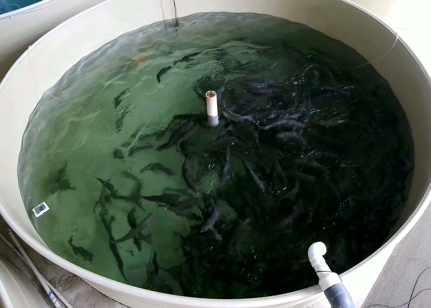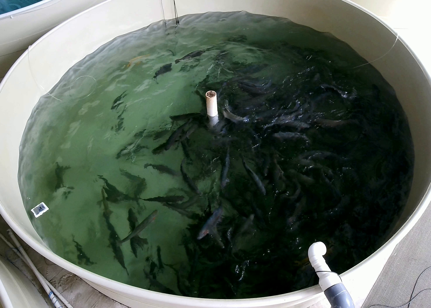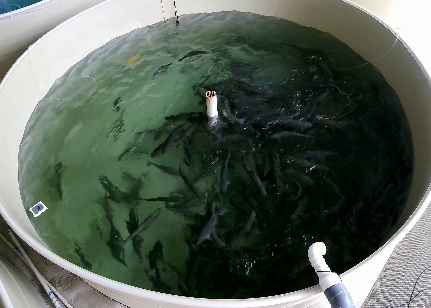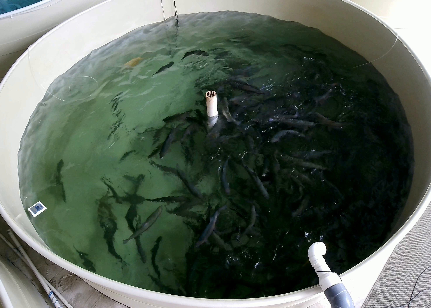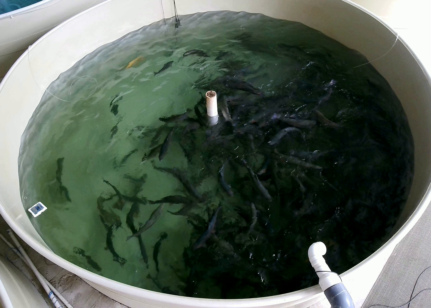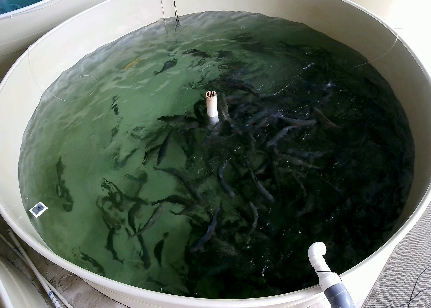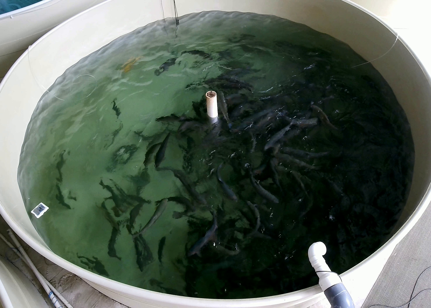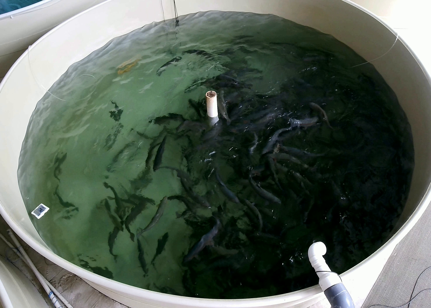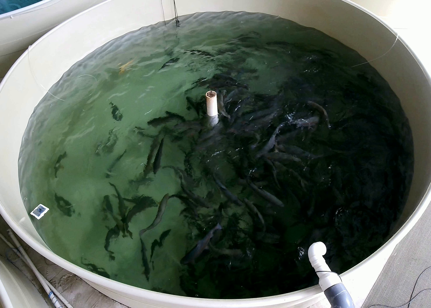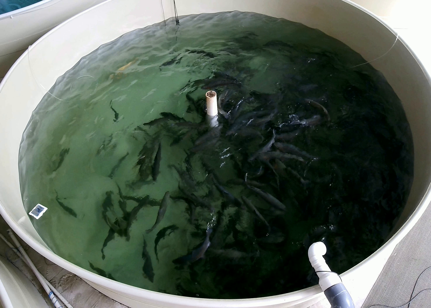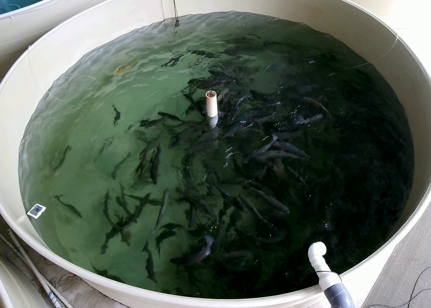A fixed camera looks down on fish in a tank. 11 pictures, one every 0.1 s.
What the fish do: Foraging.
